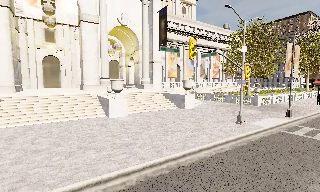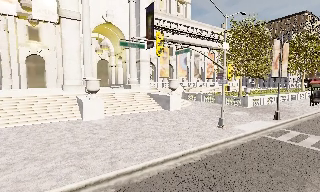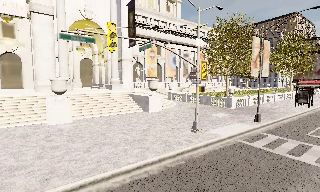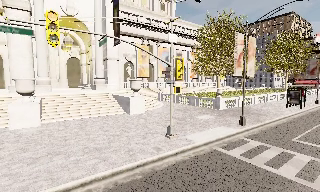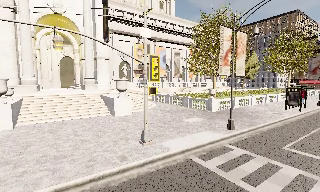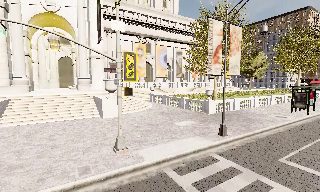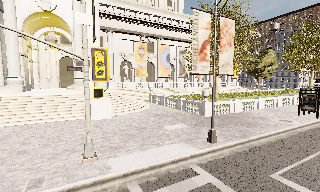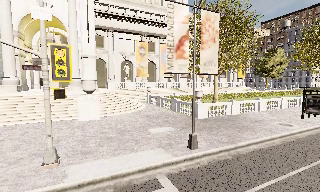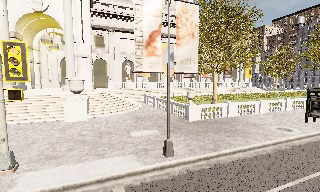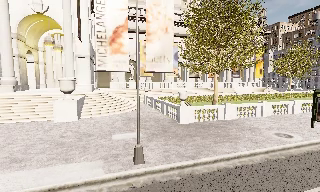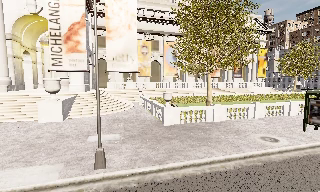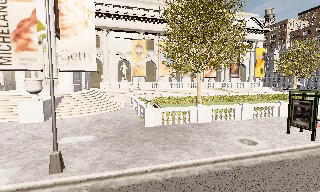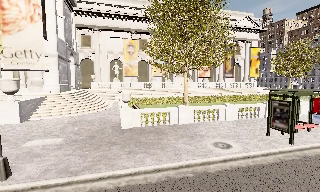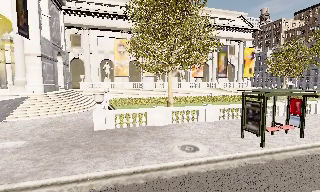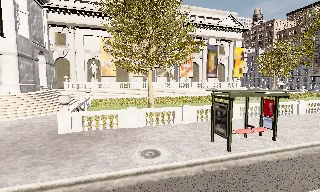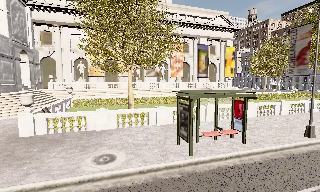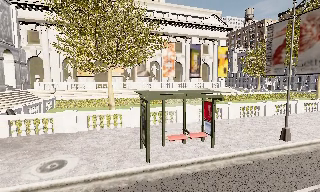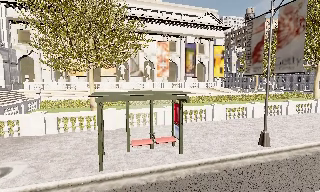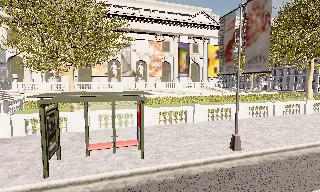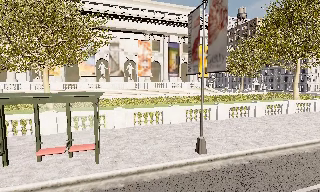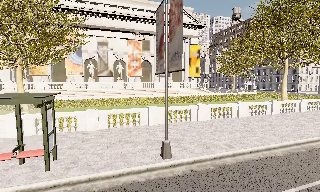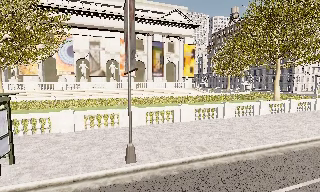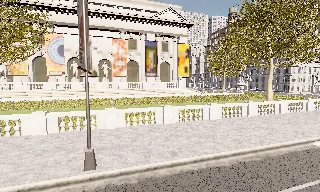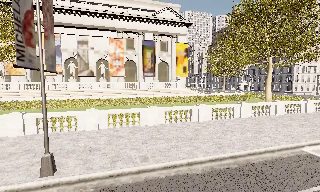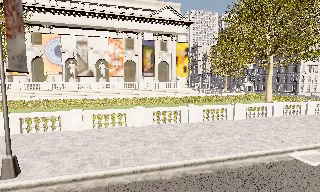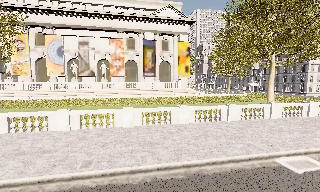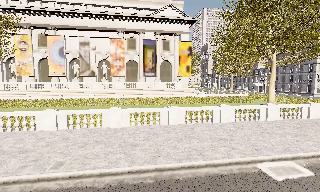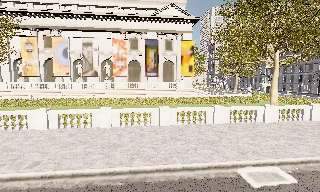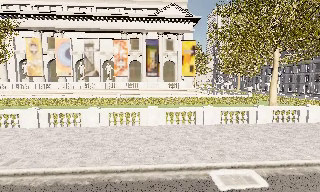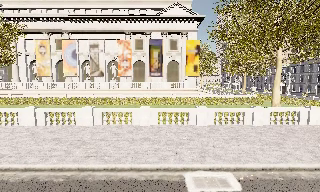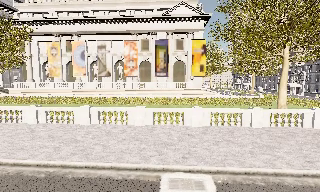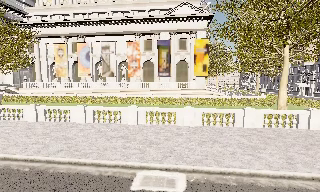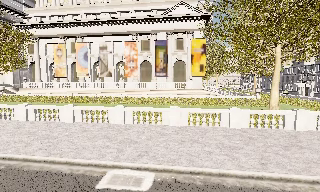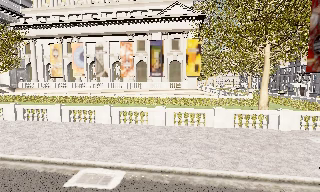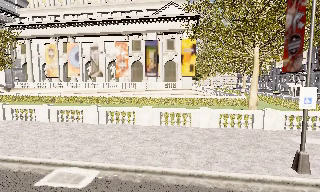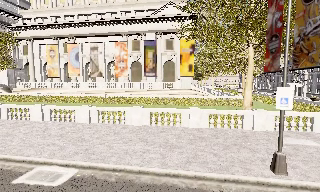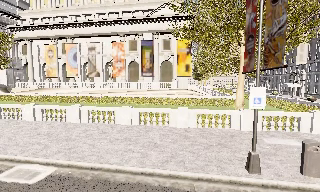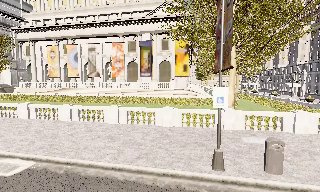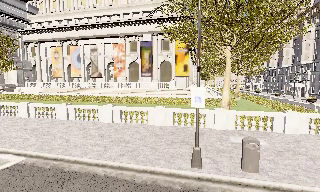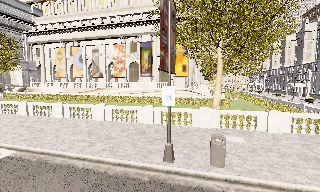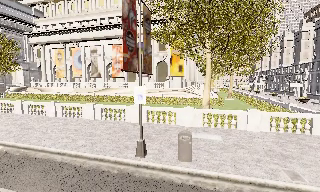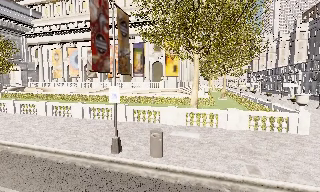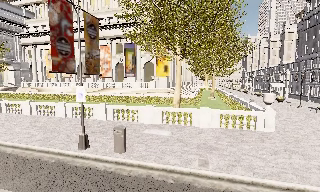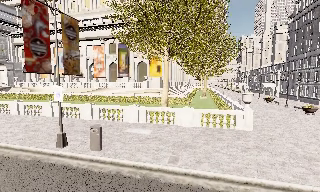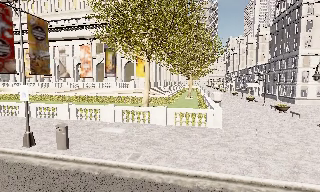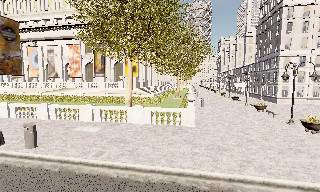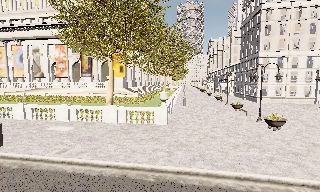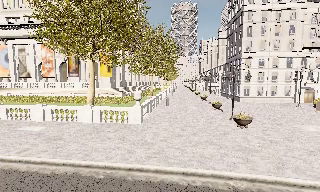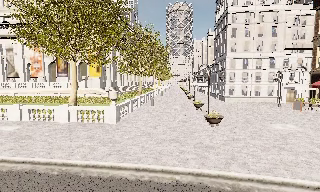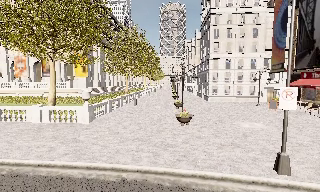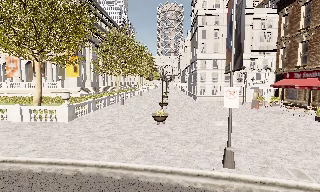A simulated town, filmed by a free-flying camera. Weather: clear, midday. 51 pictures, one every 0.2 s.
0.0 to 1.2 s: The camera travels to its right and forward, about 11 m, so close, fixed things drift to the left.
1.2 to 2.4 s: The camera pans to its left, which is counterclockwise from overhead, by about 15 degrees. It travels to its right, about 10 m, so close, fixed things drift to the left.
2.4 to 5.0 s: The camera travels to its right, about 20 m, so close, fixed things drift to the left.
5.0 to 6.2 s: The camera pans to its left, which is counterclockwise from overhead, by about 20 degrees. It travels to its right, about 8 m.
6.2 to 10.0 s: The camera travels to its right, about 25 m, so close, fixed things drift to the left.
The film runs backward here.
